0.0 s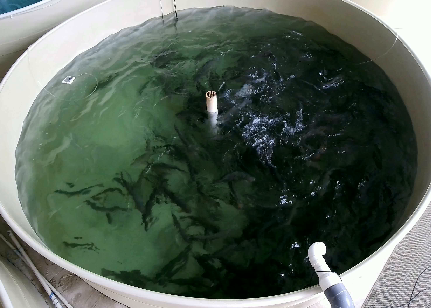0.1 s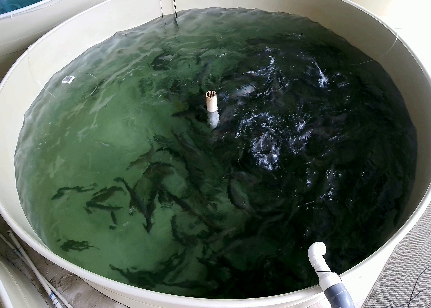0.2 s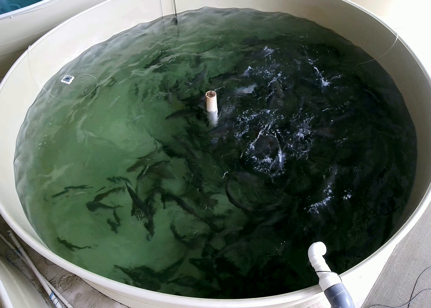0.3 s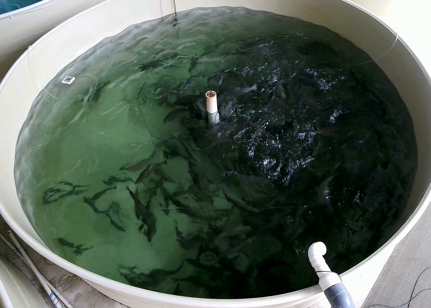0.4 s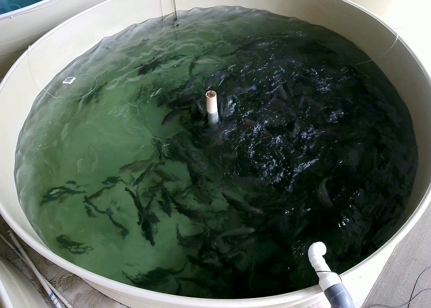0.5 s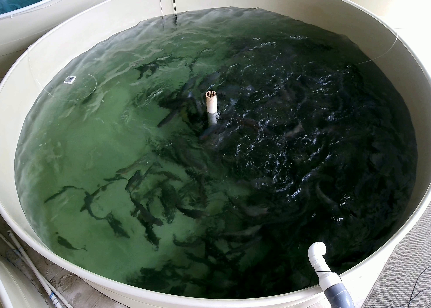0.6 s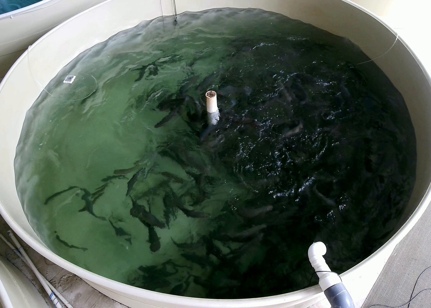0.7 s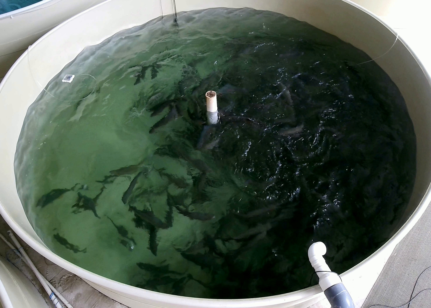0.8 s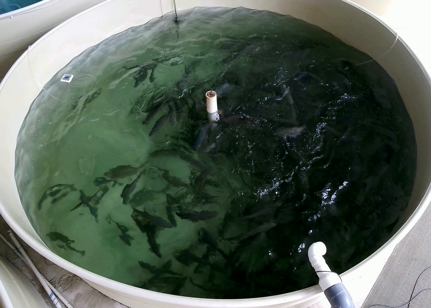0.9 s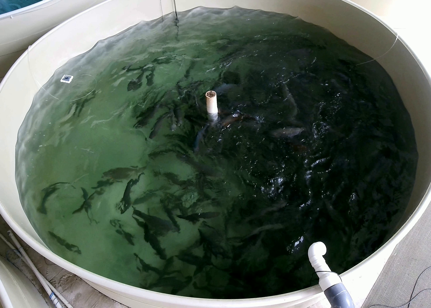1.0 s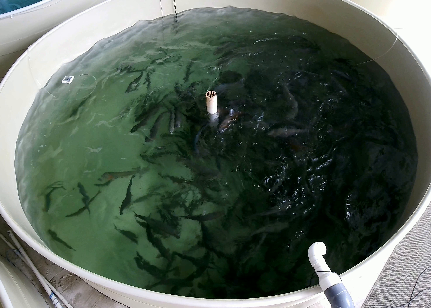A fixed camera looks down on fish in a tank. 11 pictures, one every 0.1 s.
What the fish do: Weak feeding.
